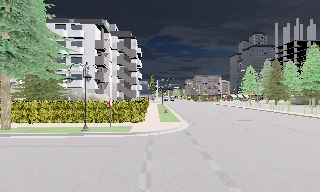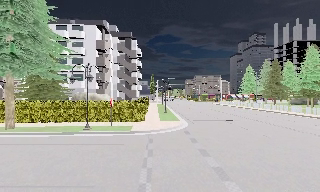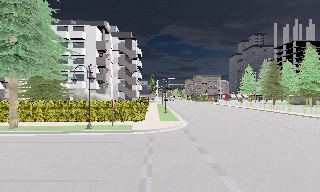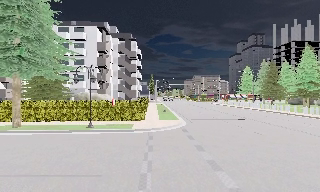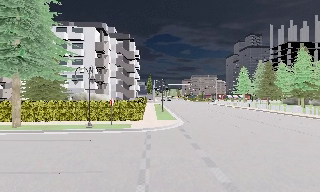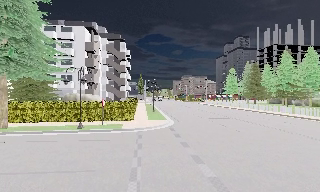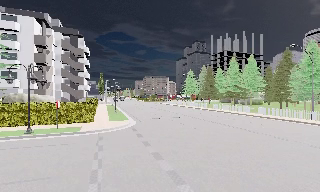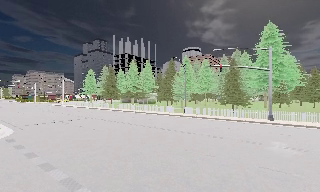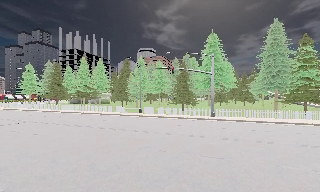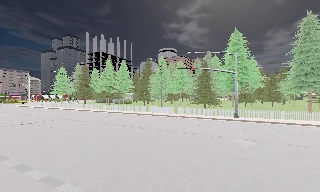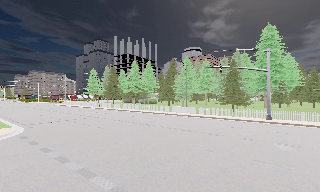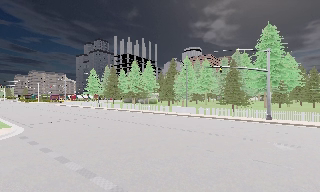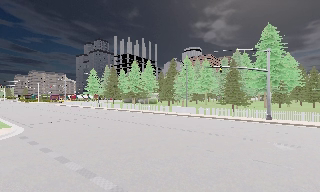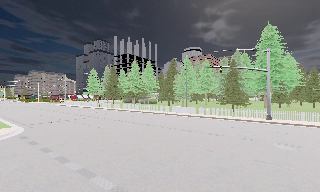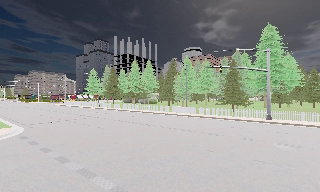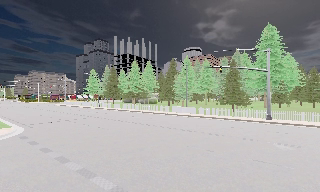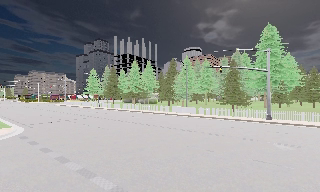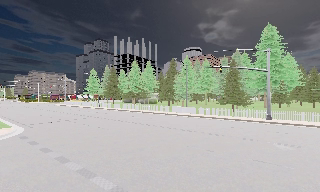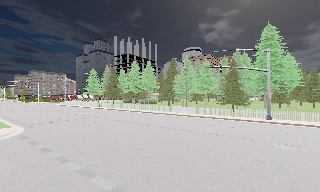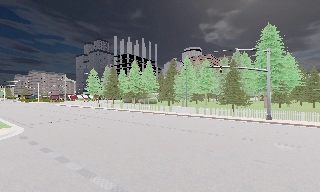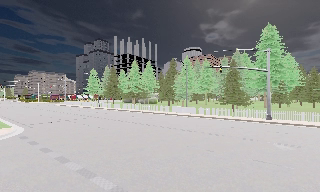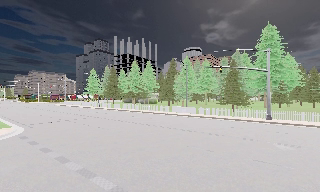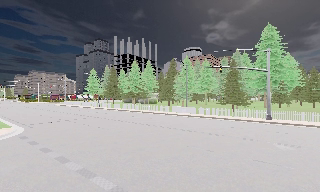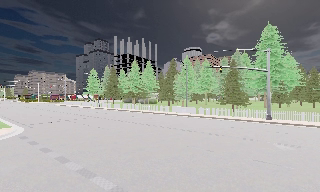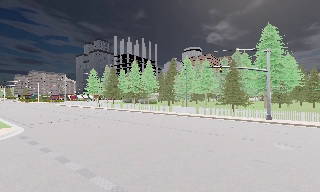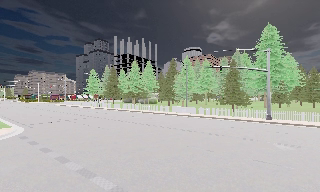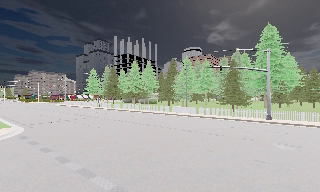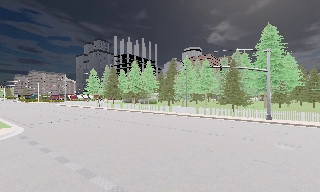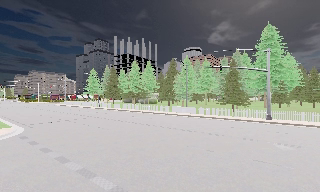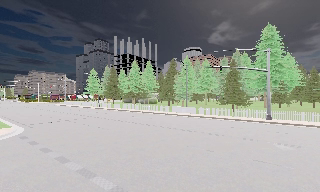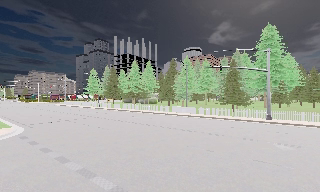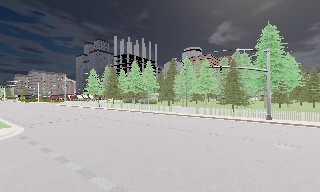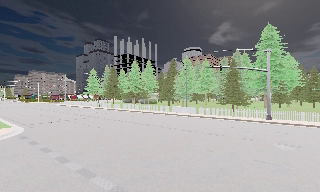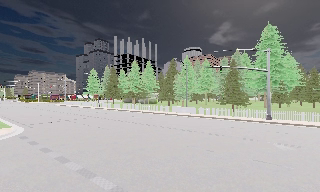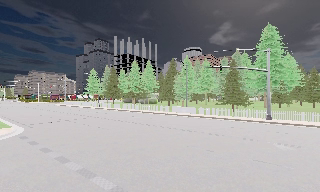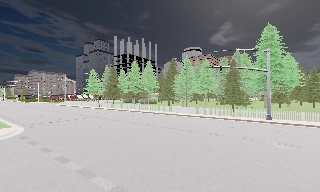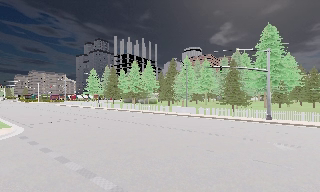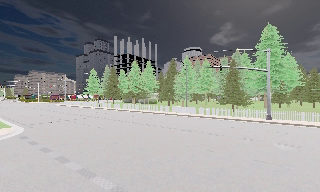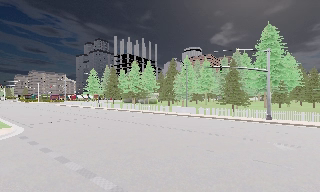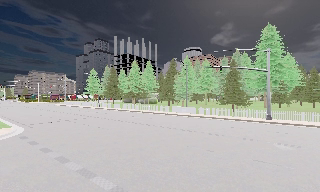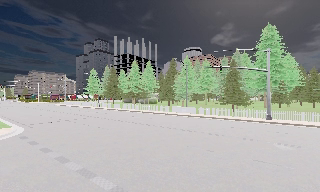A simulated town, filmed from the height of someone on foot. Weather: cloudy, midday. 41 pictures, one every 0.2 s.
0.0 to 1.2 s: The camera pans to its right, which is clockwise from overhead, by about 20 degrees. It travels backward, about 2 m, so what stands in front gets smaller.
1.2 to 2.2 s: The camera swings to its right by about 35 degrees, and the scene slides to the left. It travels backward, about 1 m. It loses speed.
2.2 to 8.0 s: The camera keeps its place and its aim.
The film runs backward here.
